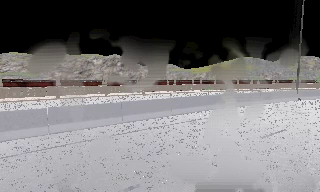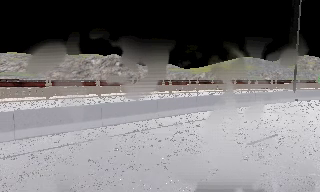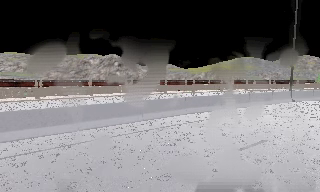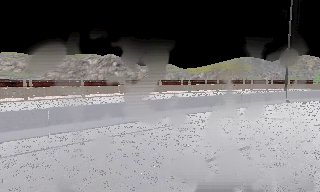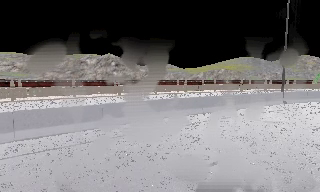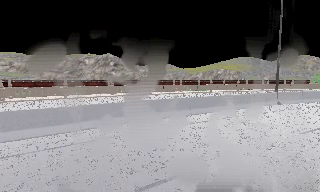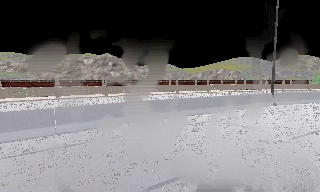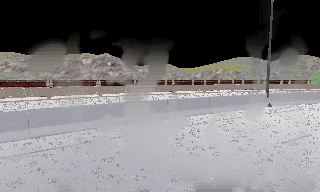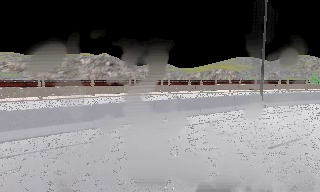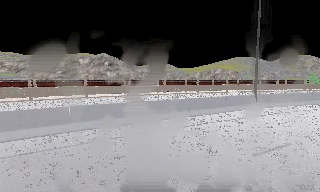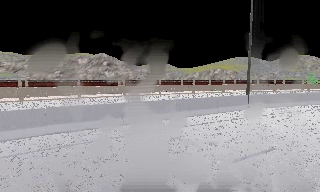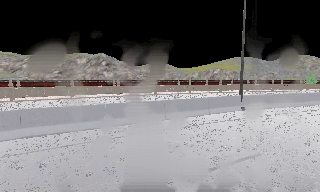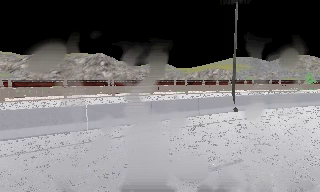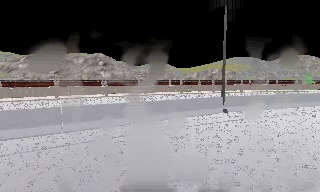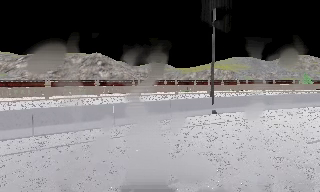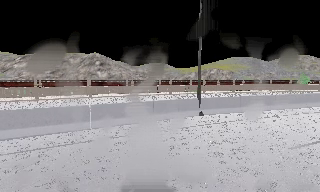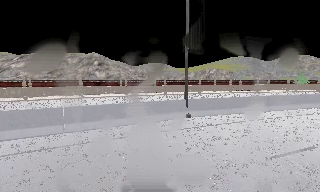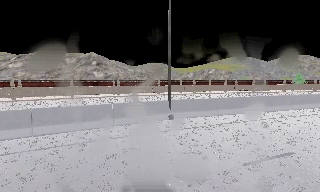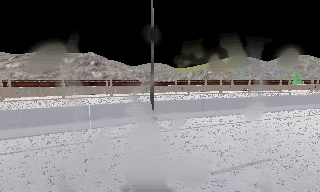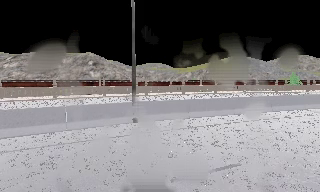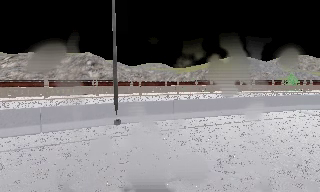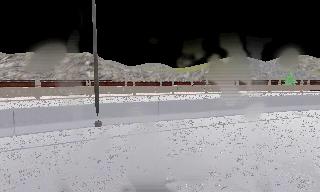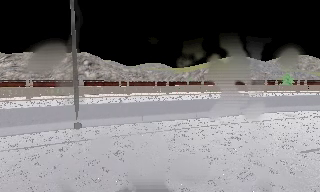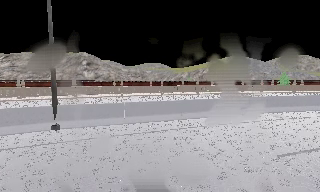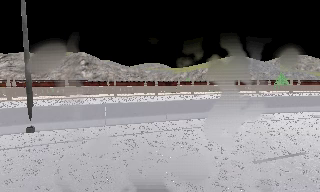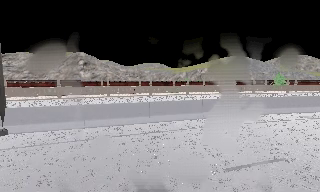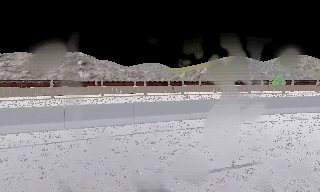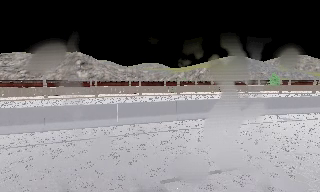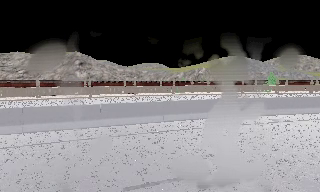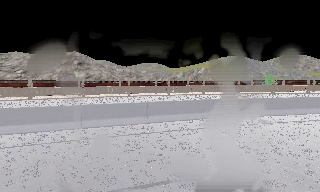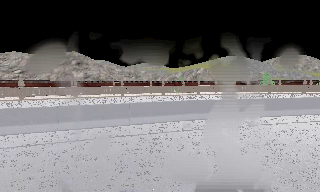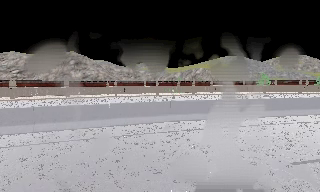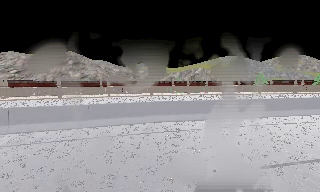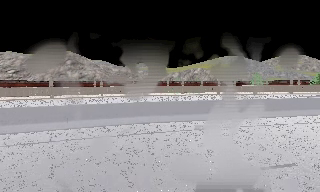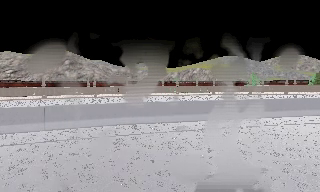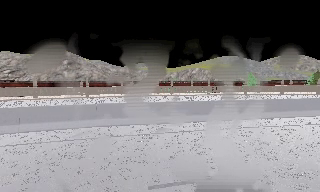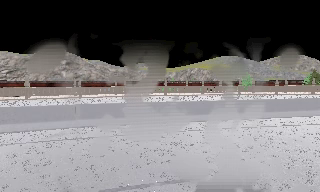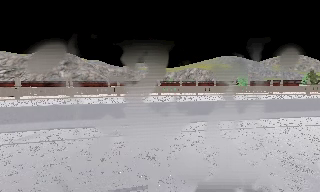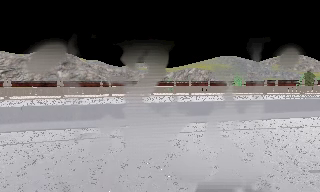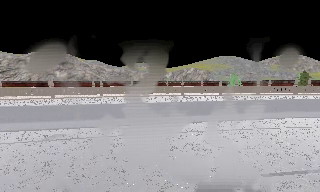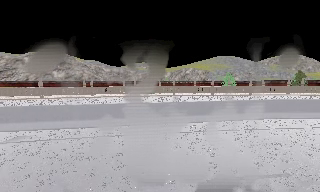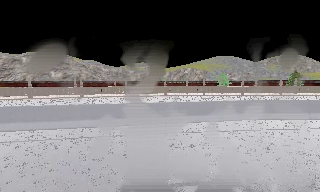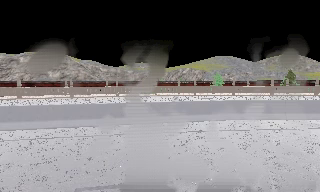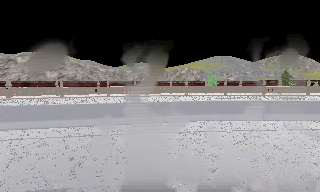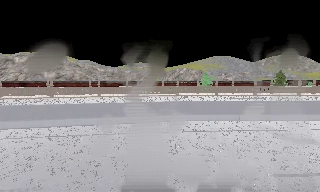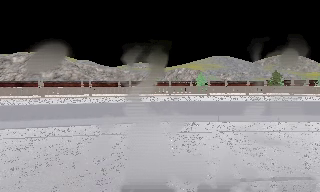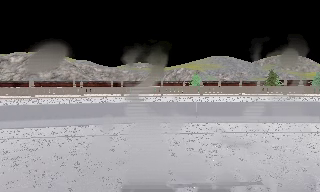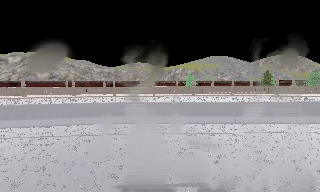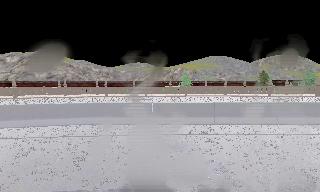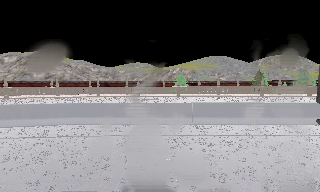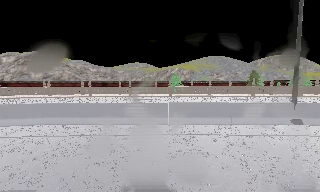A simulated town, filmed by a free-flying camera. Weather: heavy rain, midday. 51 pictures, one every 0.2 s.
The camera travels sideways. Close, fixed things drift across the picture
to the left.
0.0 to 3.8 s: The camera travels to its right and forward, about 19 m, so close, fixed things drift to the left.
3.8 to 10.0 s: The camera travels to its right, about 35 m, so close, fixed things drift to the left.
The film runs forward here.
